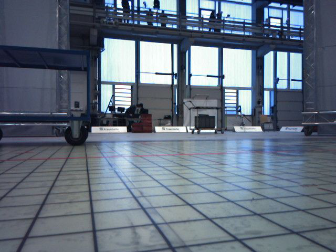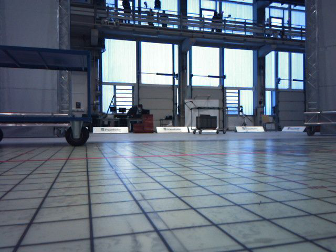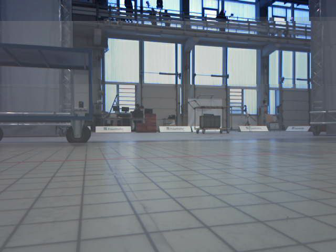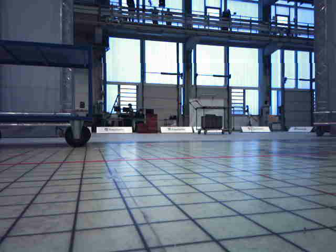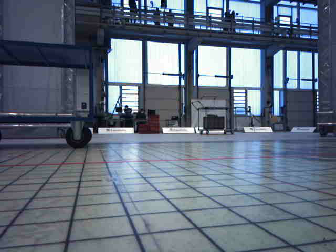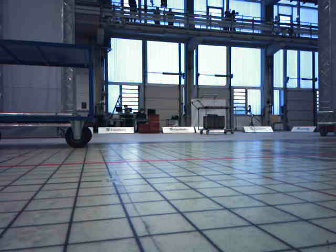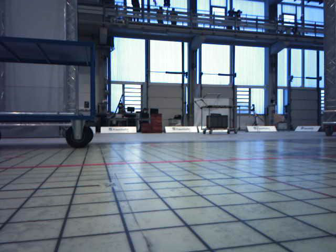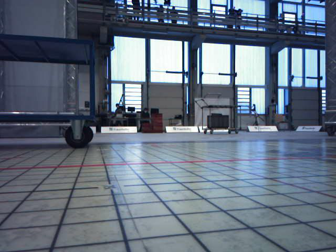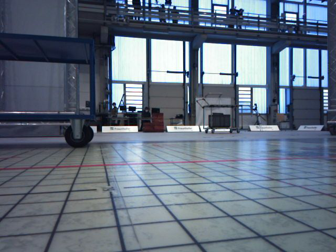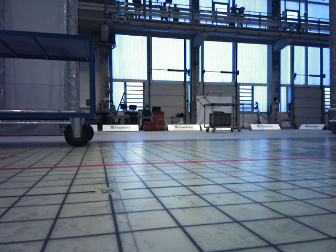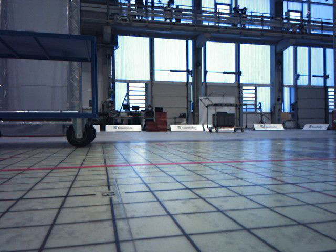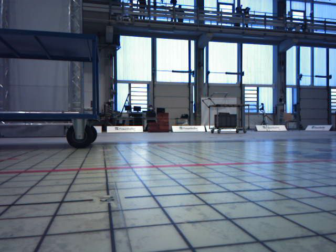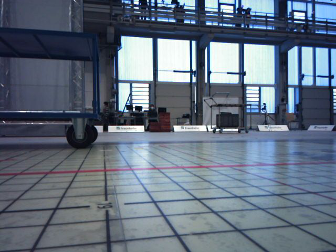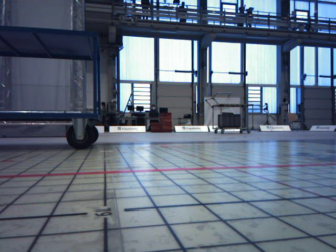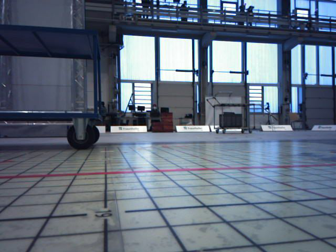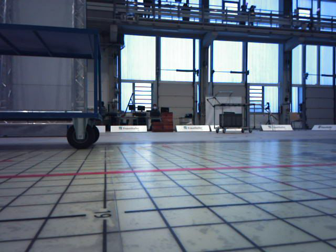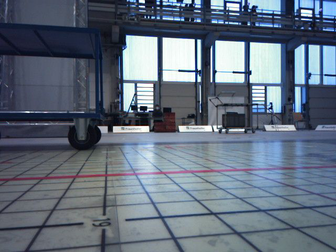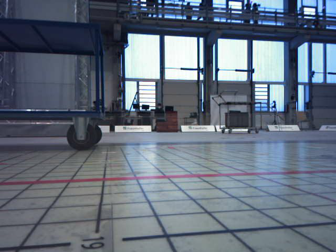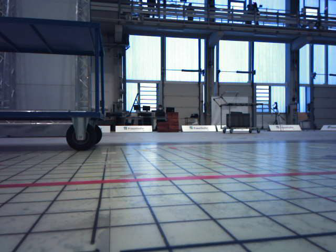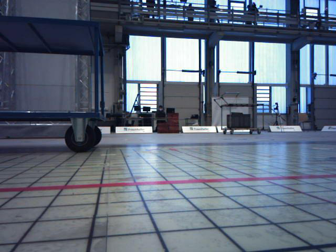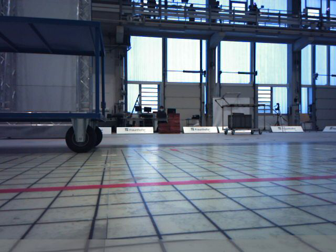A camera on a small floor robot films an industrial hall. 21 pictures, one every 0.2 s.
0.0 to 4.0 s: The camera travels forward, about 0.8 m, so what stands in front looms larger.
The film runs forward here.
